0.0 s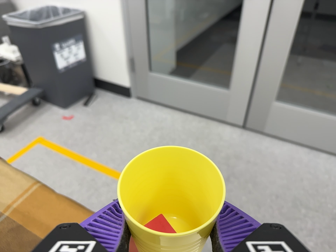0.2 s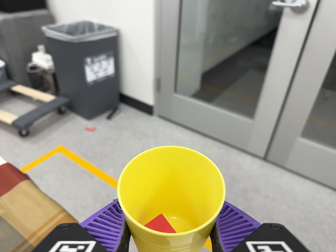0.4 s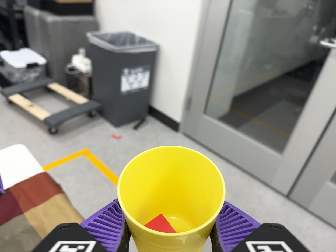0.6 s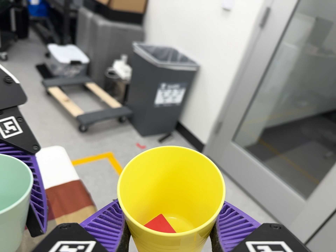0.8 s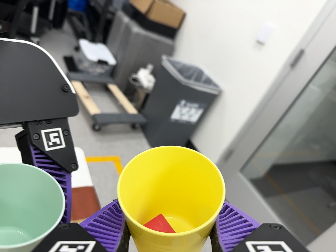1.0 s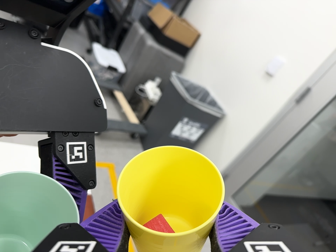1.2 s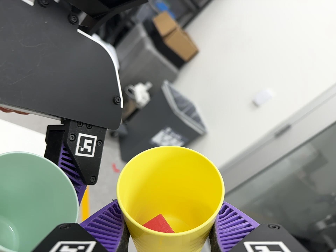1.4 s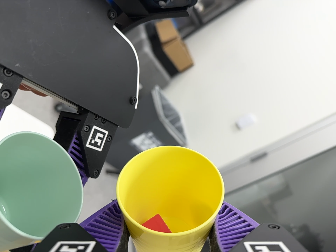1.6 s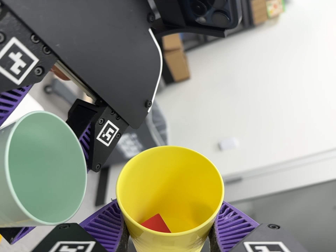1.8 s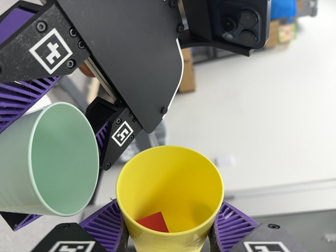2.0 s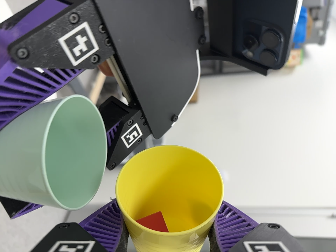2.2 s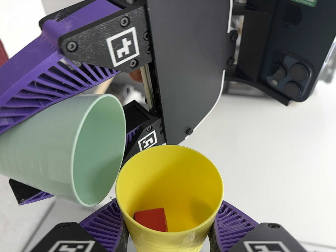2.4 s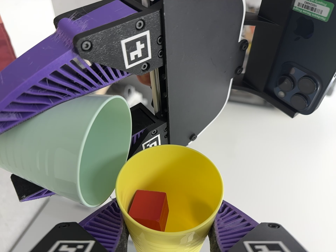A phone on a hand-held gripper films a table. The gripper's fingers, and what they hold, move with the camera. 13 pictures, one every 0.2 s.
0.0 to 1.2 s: The camera travels to its left and toward the top of its view, about 28 cm, so close, fixed things drift to the right. Its aim tips toward the top of its view by about 15 degrees, and the scene shifts downward. It rolls about its line of sight by about 60 degrees, and the scene rotates clockwise.
1.2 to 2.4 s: The camera pans to its right by about 10 degrees. It travels to its left, about 12 cm. Its aim tips toward the top of its view by about 10 degrees, and the scene shifts downward. It rolls about its line of sight by about 50 degrees, and the scene rotates clockwise.
The film runs forward here.
